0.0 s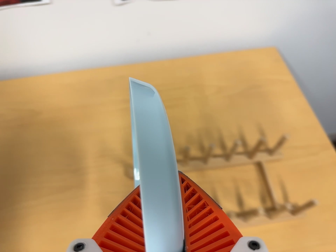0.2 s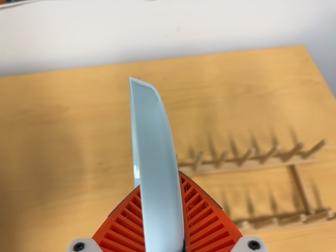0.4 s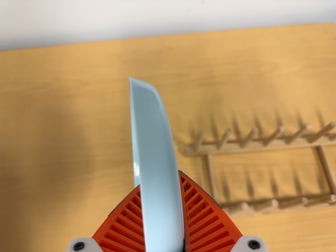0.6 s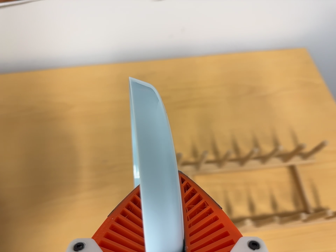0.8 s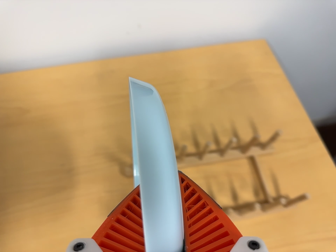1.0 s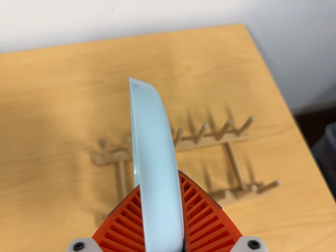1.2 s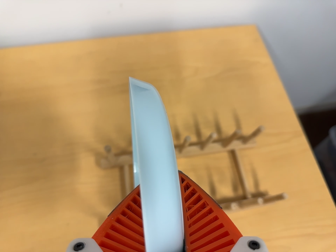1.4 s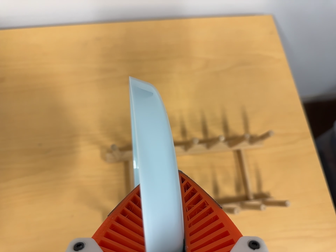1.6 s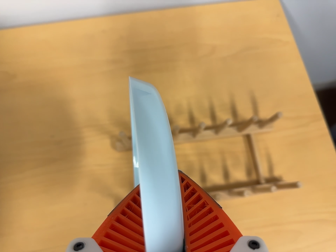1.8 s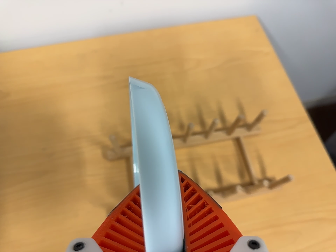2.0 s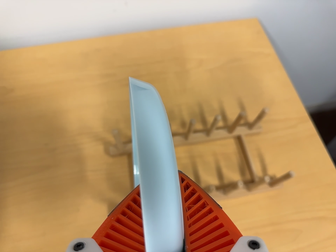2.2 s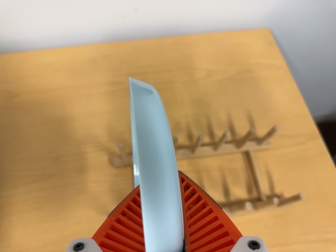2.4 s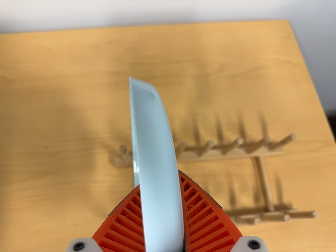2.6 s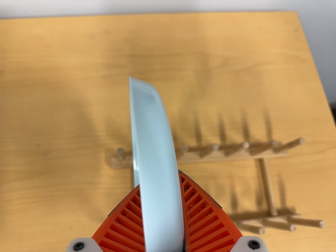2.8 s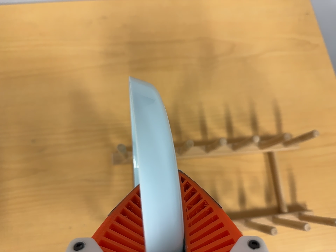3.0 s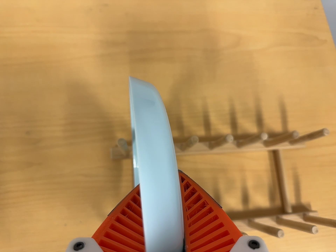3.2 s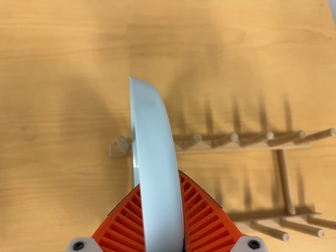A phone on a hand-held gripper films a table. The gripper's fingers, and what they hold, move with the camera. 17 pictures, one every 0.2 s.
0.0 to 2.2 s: The camera shifts only a little, or ends up much as it began.
2.2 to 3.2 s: The camera travels forward and toward the top of its view, about 12 cm, so what stands in front looms larger. Its aim tips toward the bottom of its view by about 10 degrees.
The film runs forward here.
